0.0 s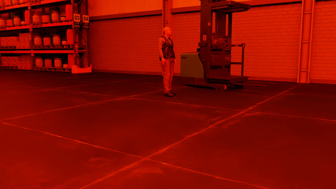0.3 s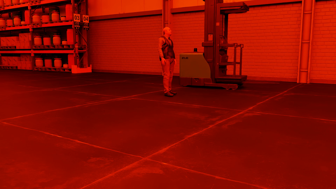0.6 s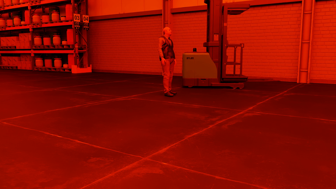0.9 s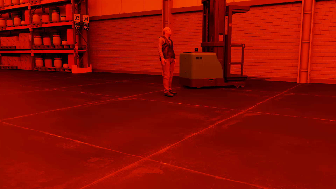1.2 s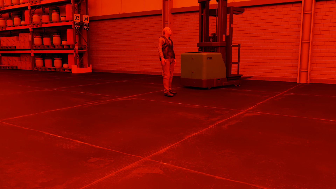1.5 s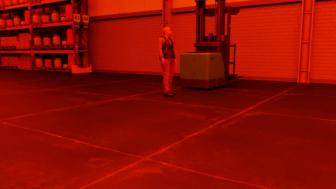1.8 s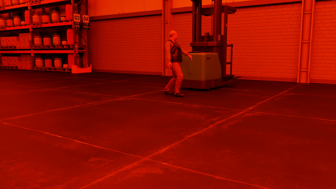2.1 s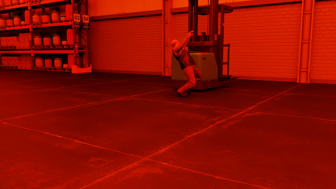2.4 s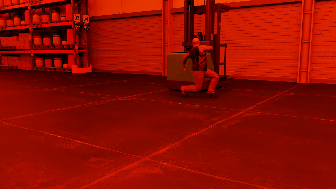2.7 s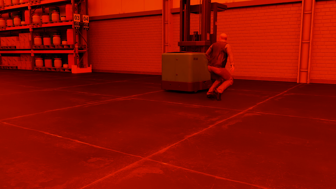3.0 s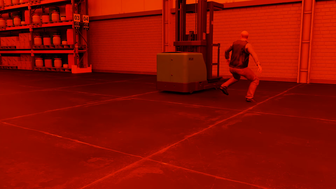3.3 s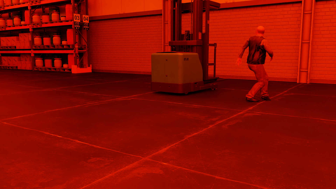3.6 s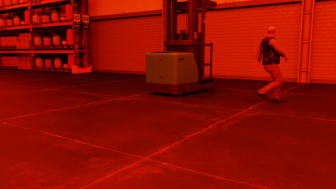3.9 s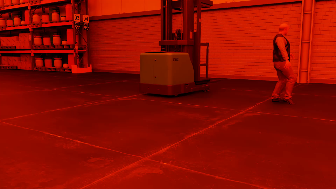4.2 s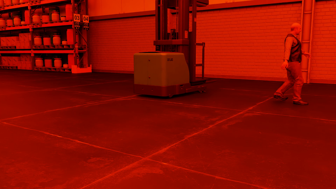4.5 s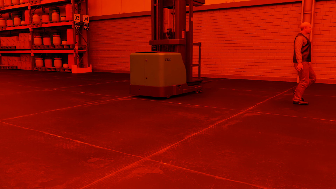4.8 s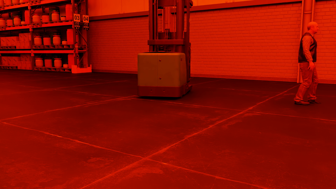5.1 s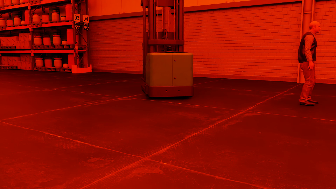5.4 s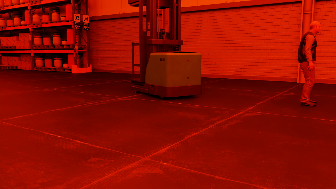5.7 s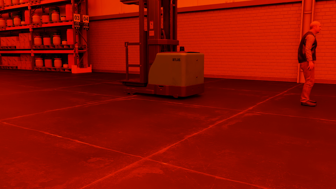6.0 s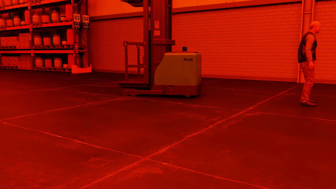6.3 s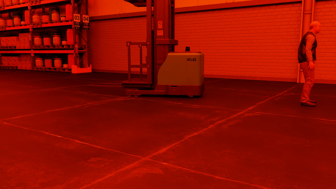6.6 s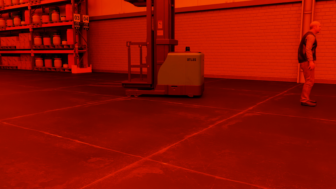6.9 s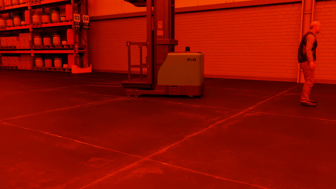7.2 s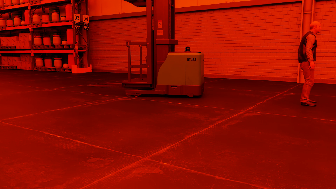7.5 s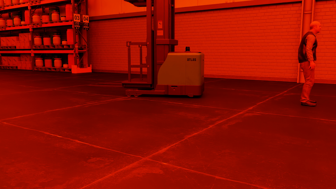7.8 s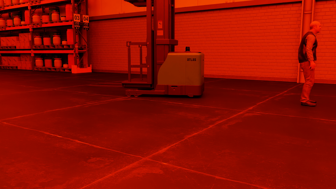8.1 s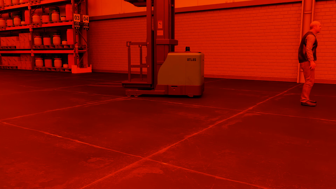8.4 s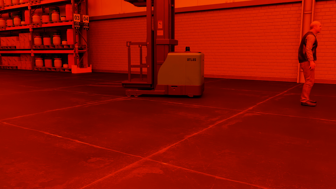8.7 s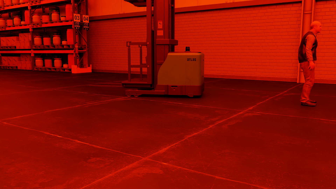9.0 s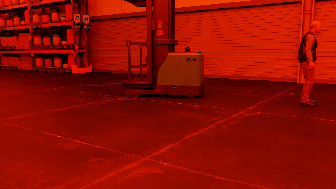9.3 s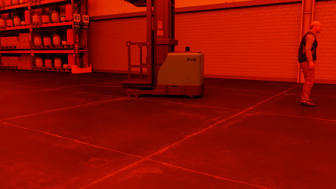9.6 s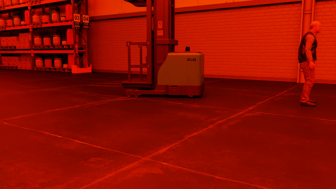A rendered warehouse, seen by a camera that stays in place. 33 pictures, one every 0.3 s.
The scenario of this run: Near miss between a forklift and a person.
